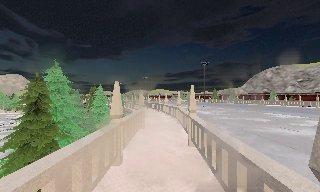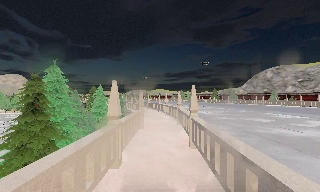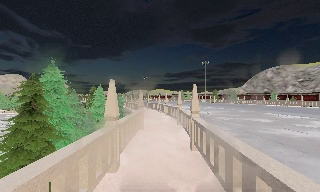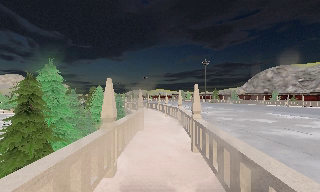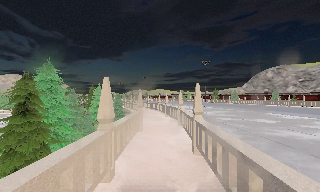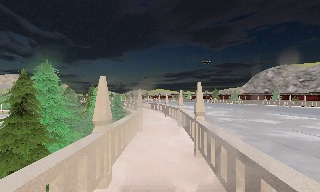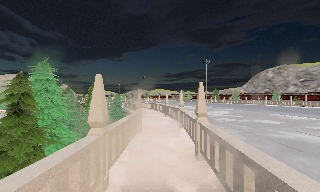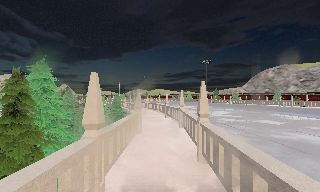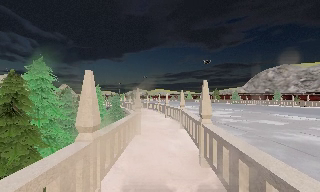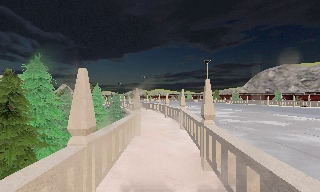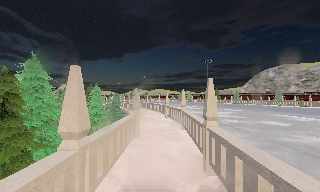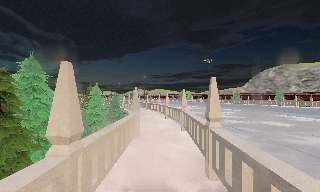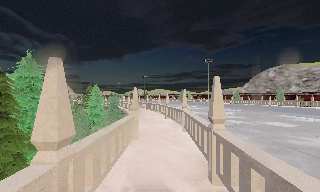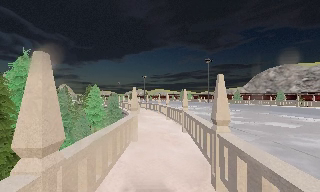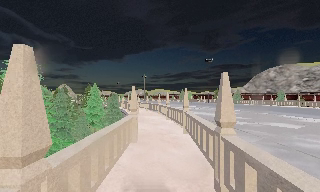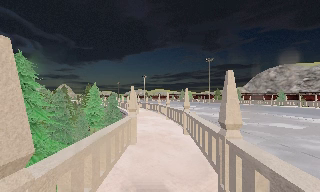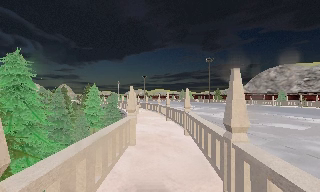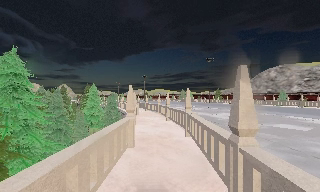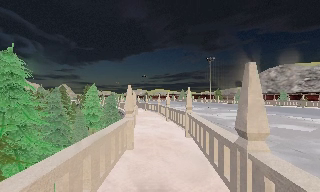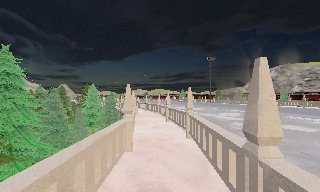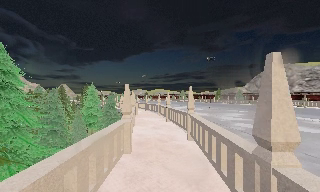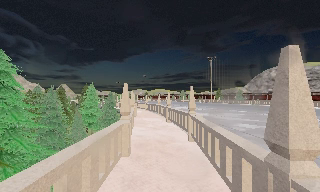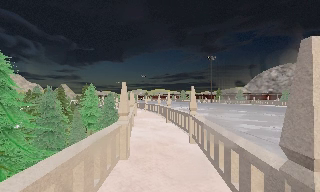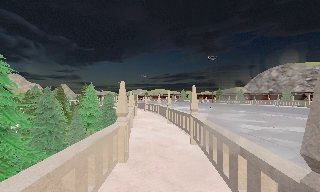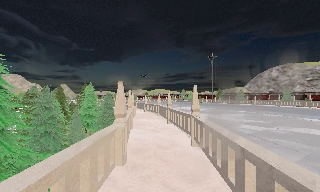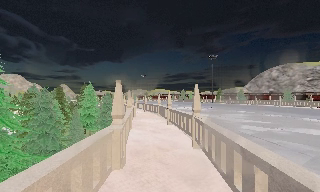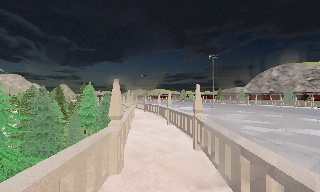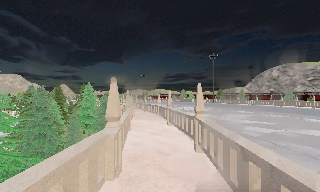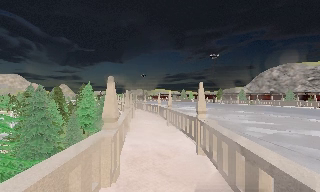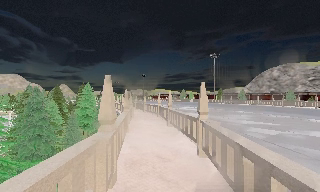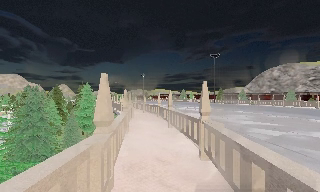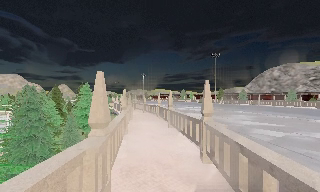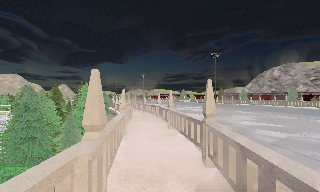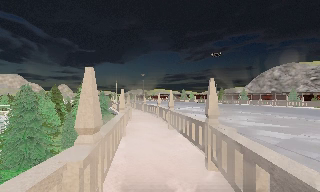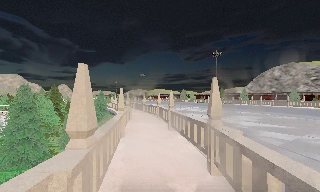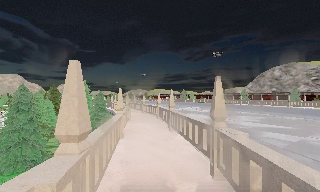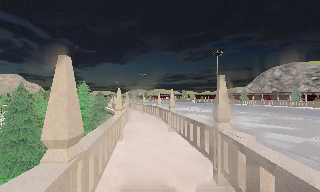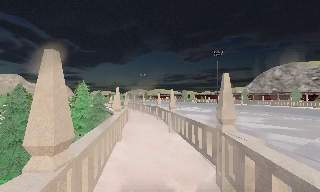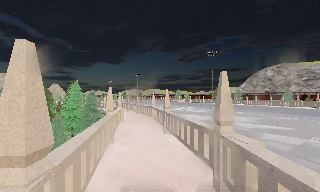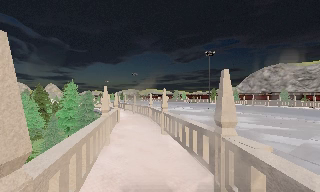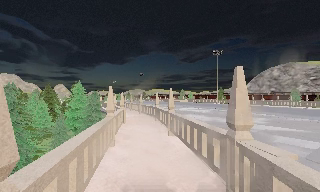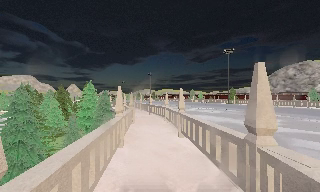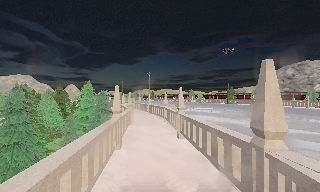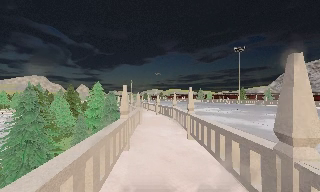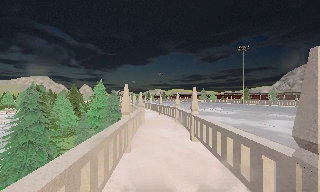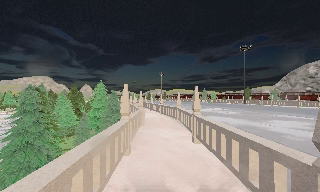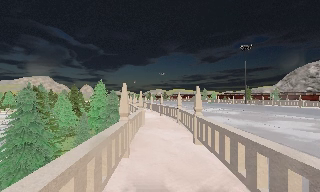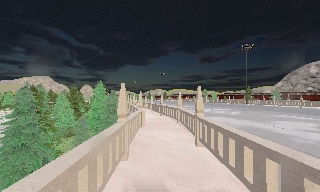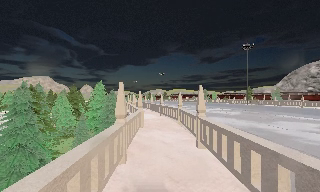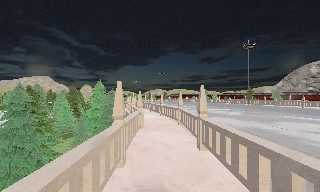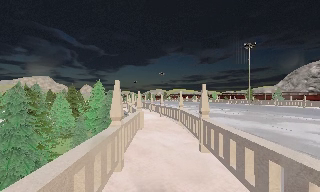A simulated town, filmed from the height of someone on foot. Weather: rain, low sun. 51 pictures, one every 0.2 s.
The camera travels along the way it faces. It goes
forward.
0.0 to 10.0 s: The camera travels forward, about 13 m, so what stands in front looms larger.
The film runs forward here.
